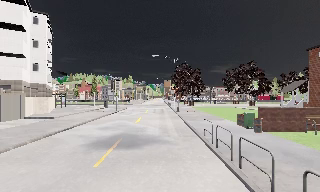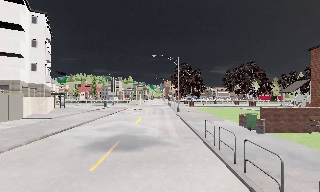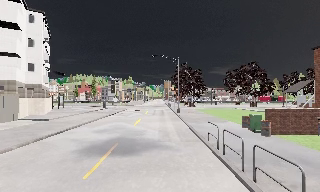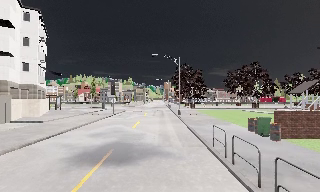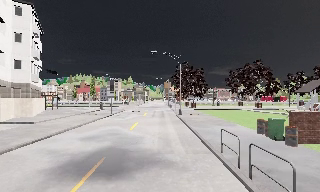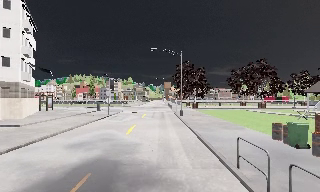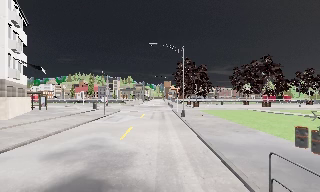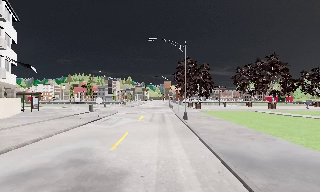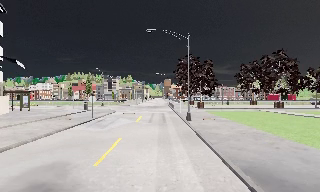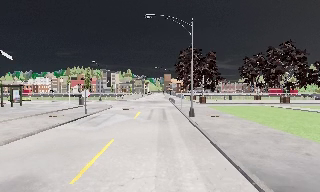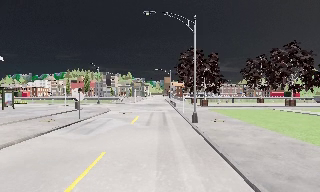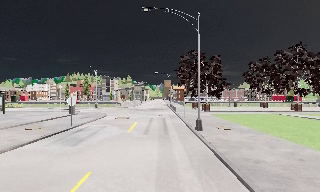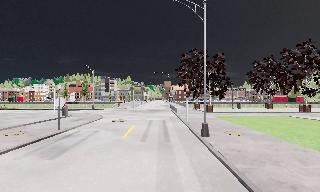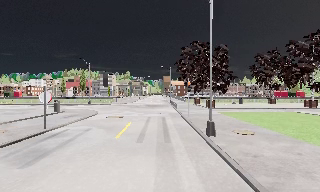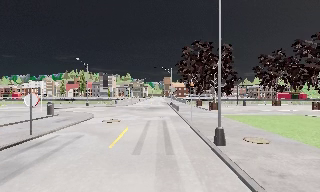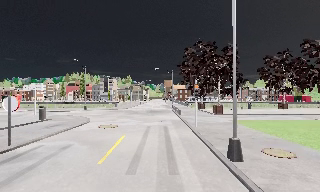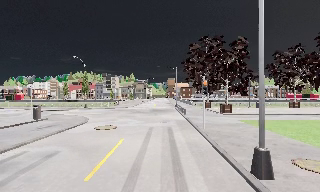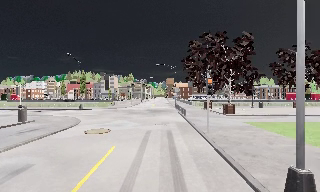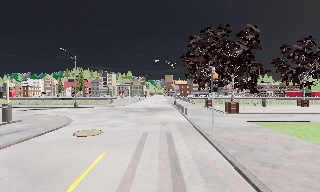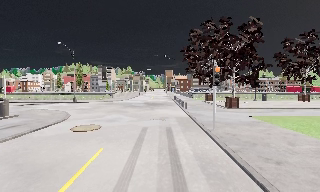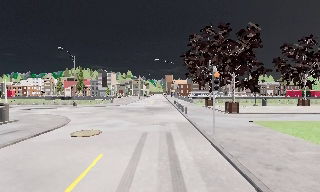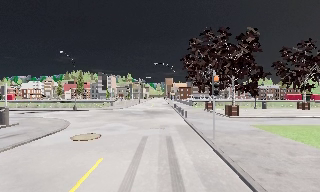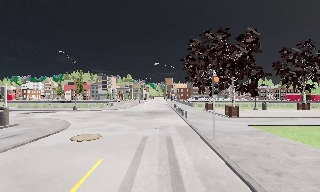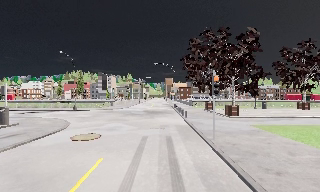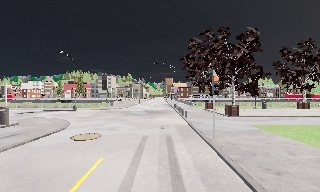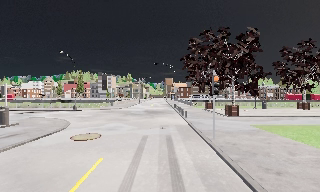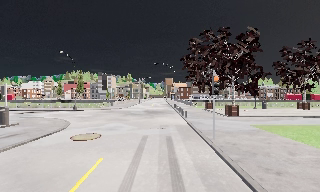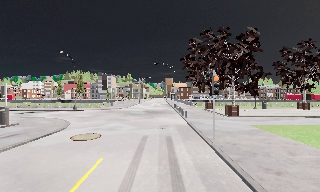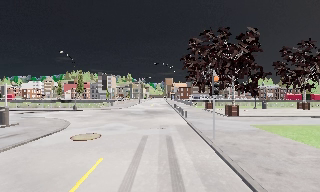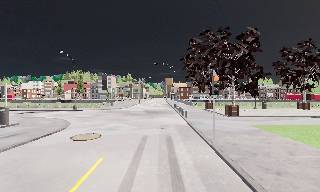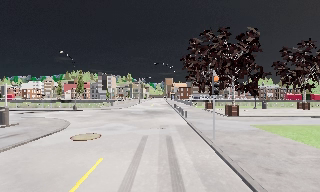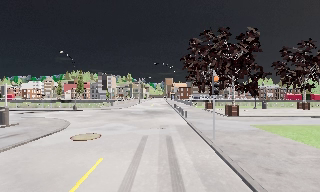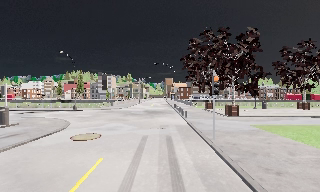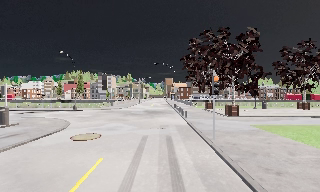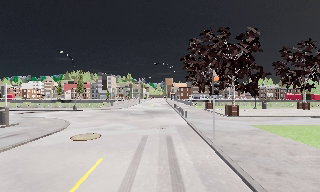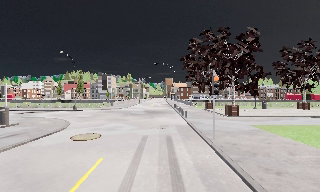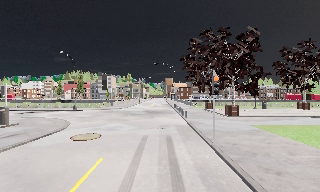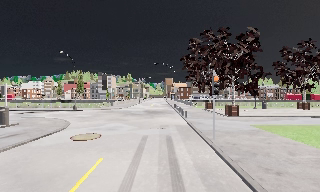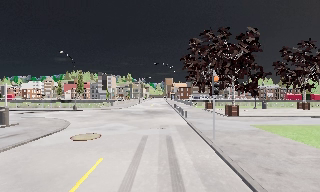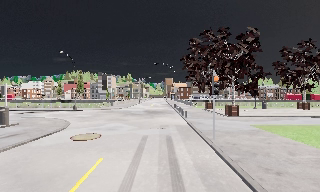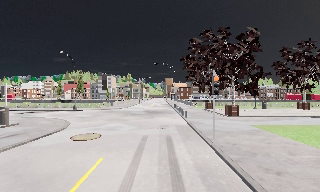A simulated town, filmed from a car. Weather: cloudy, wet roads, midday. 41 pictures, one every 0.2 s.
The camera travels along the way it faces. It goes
forward.
0.0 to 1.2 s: The camera travels forward, about 5 m, so what stands in front looms larger. It gains speed.
1.2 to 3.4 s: The camera travels forward, about 14 m, so what stands in front looms larger.
3.4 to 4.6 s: The camera travels forward, about 1 m, so what stands in front looms larger. It loses speed.
4.6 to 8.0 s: The camera keeps its place and its aim.
The film runs forward here.
